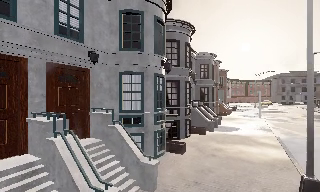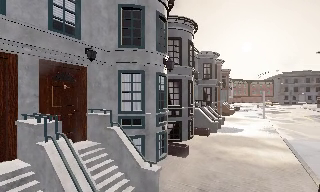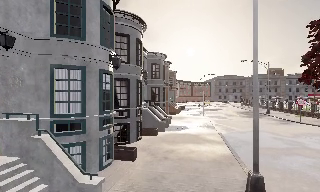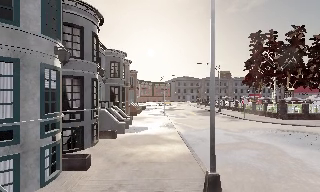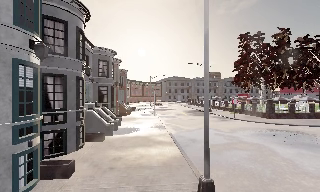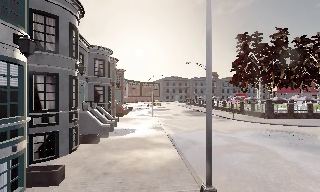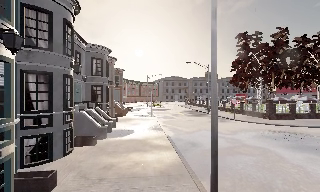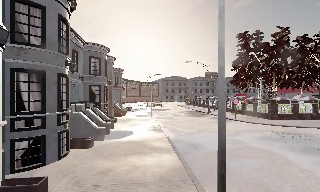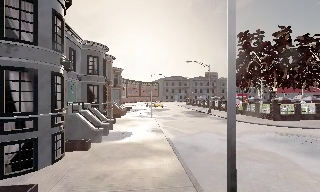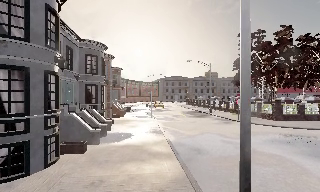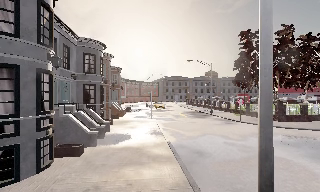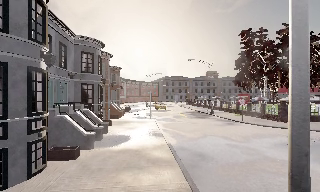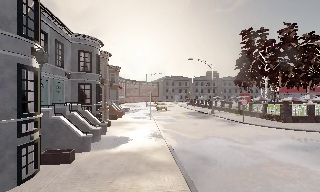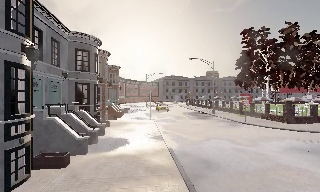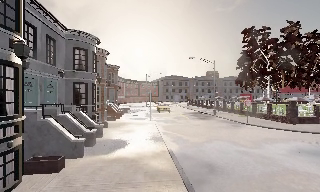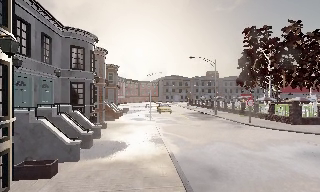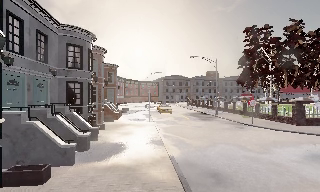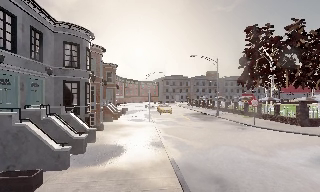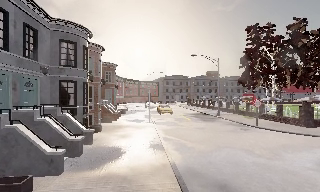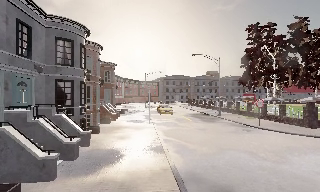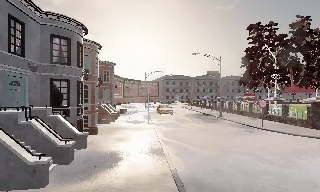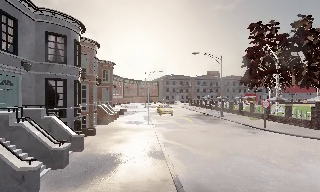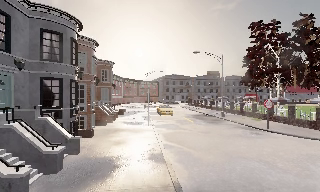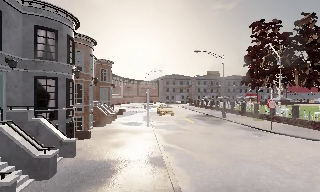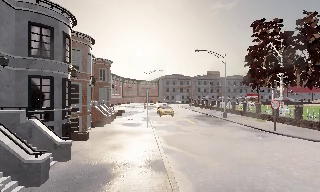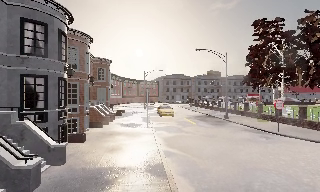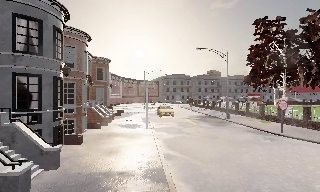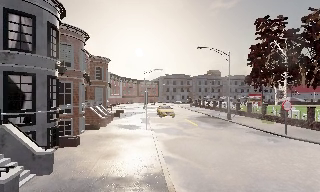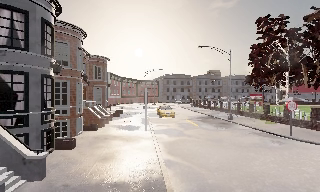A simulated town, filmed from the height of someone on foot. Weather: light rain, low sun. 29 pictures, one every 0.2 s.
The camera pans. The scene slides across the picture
to the left.
The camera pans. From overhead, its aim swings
clockwise.
0.0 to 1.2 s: The camera swings to its right by about 35 degrees, and the scene slides to the left. It travels forward, about 2 m.
1.2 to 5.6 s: The camera travels forward, about 8 m, so what stands in front looms larger.
The film runs forward here.
